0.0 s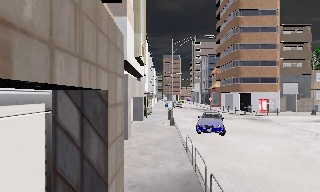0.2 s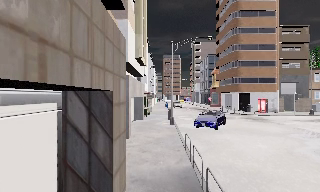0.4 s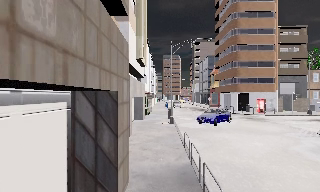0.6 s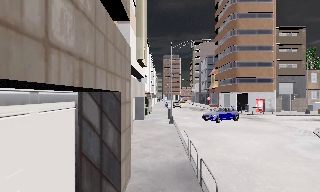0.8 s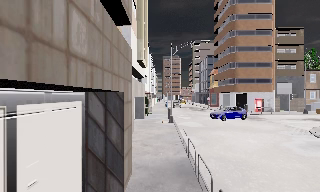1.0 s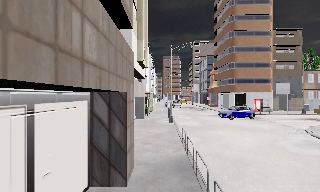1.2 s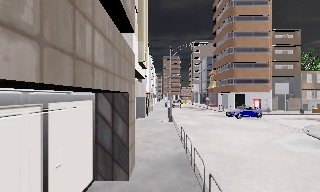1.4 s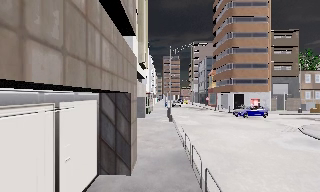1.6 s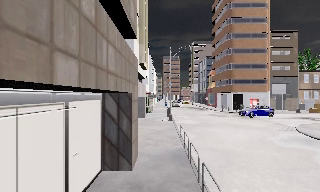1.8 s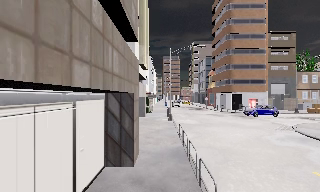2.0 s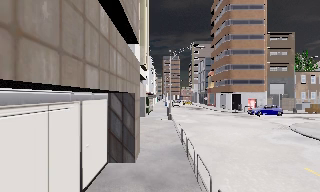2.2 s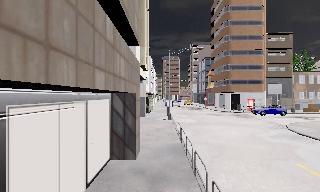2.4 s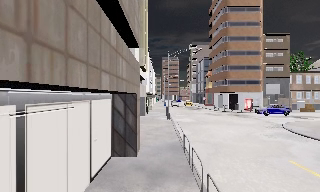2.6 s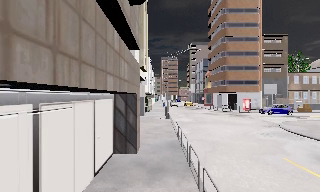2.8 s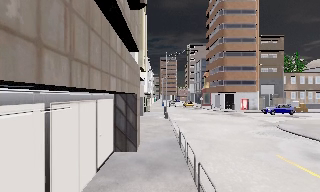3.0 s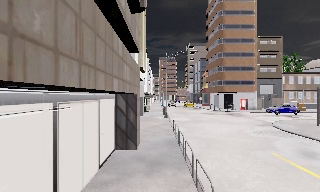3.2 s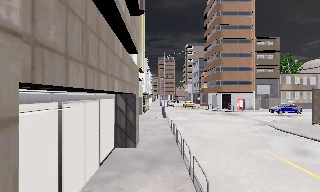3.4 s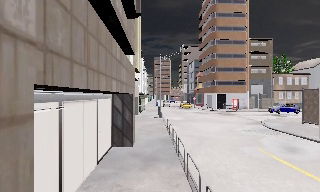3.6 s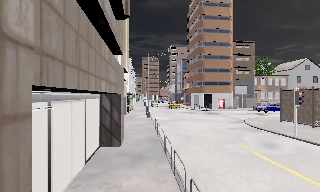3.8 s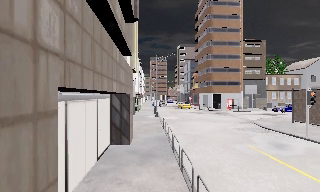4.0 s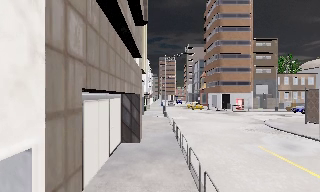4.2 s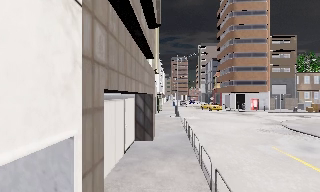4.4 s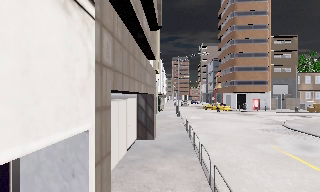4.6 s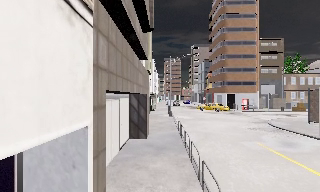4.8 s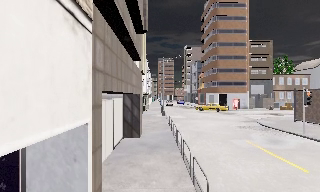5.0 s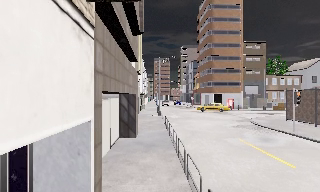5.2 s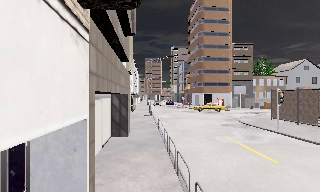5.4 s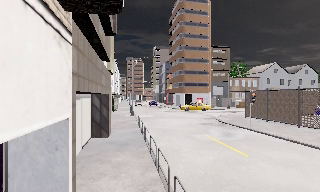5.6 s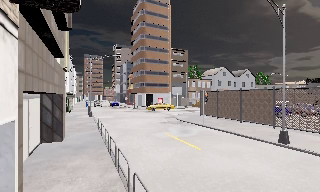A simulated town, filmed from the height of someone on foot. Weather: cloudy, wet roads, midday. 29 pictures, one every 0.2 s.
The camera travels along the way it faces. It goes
backward.
0.0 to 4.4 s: The camera travels backward, about 6 m, so what stands in front gets smaller.
4.4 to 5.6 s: The camera pans to its right, which is clockwise from overhead, by about 30 degrees. It travels backward, about 1 m, so what stands in front gets smaller.
The film runs backward here.
